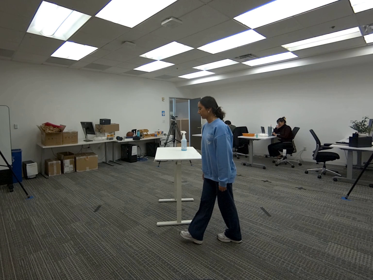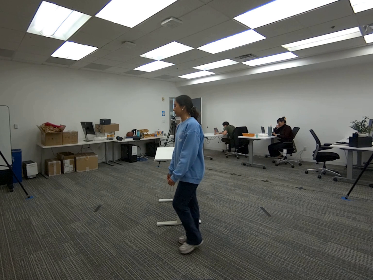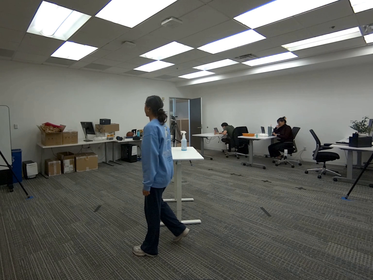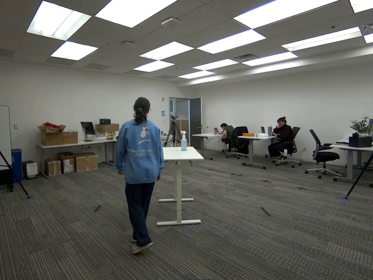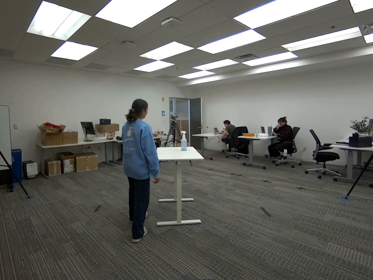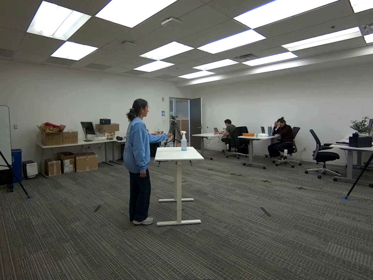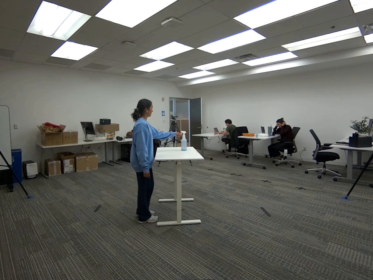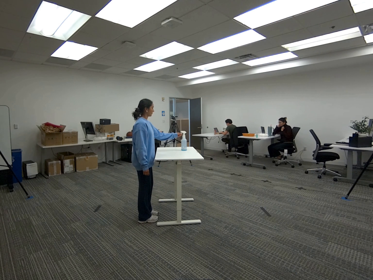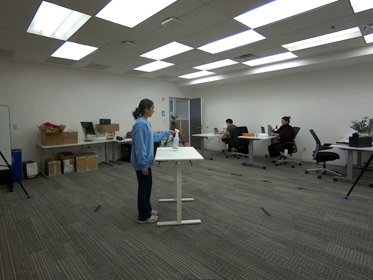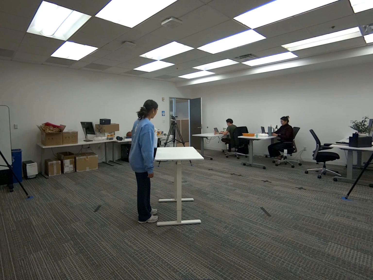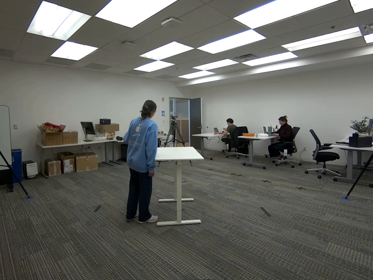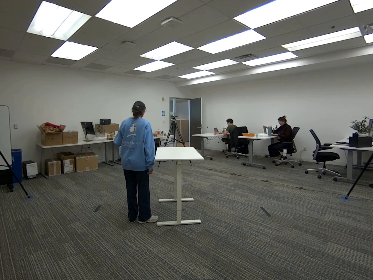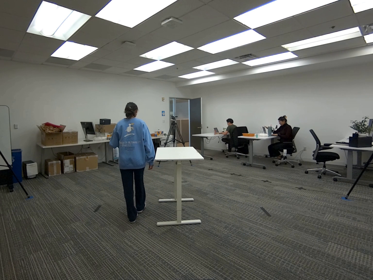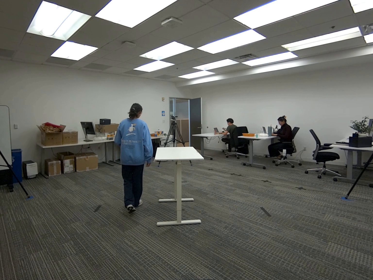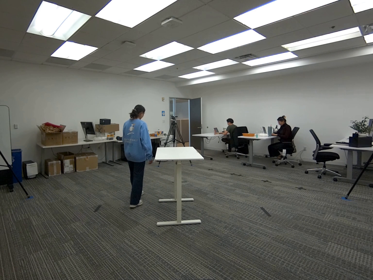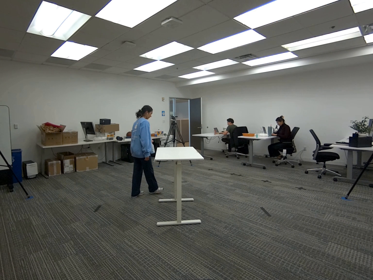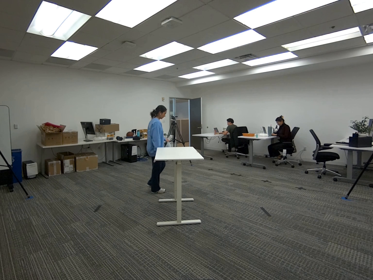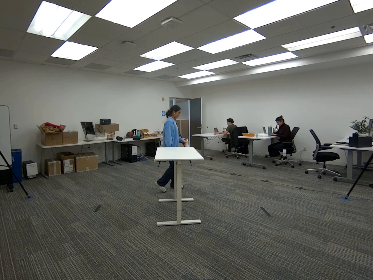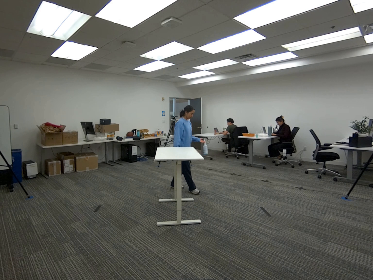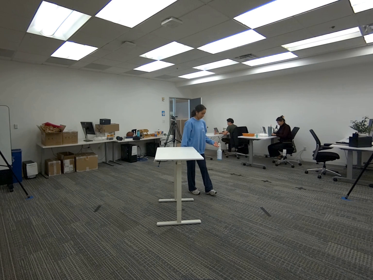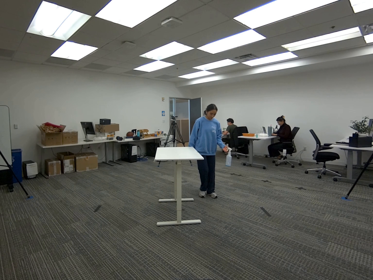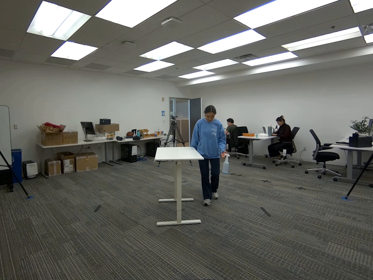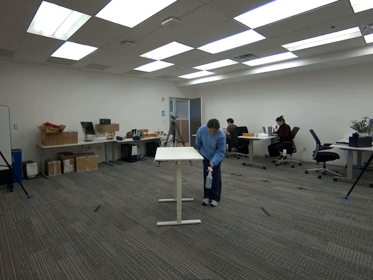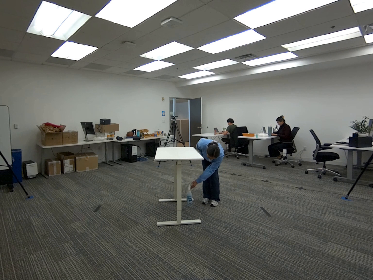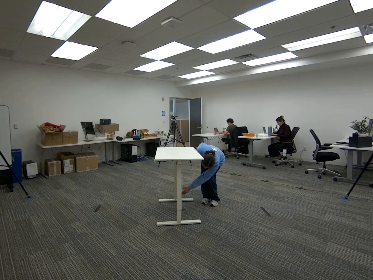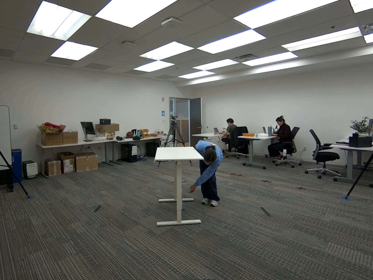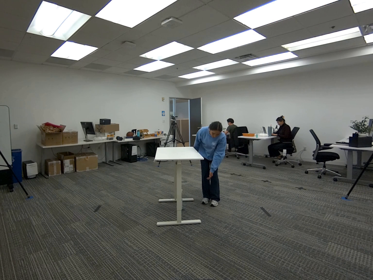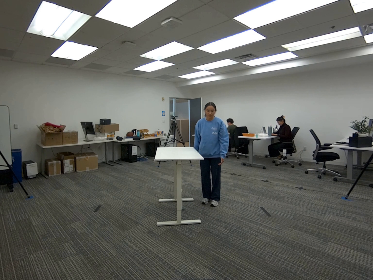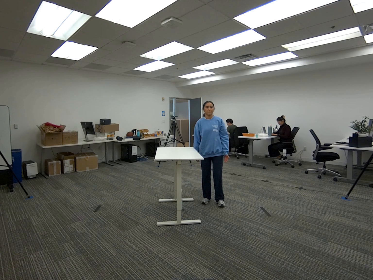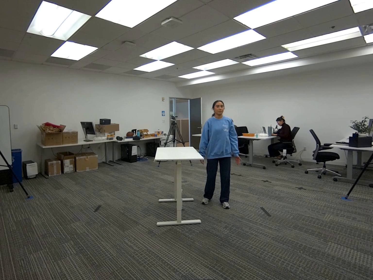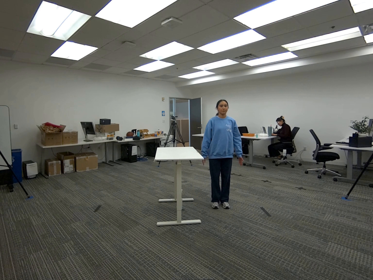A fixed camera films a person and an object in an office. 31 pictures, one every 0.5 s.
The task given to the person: Walk to the spray bottle on the white desk, pick up the spray bottle with your left hand and place it on the ground.
